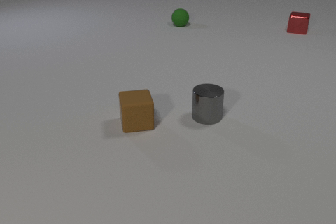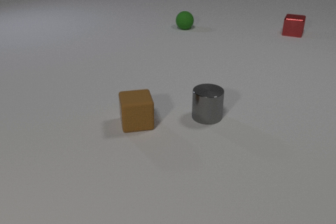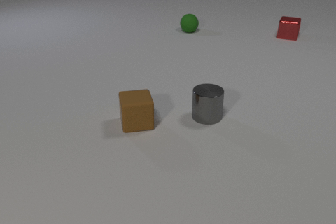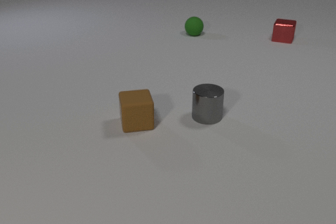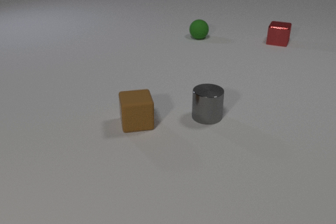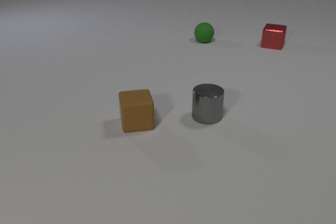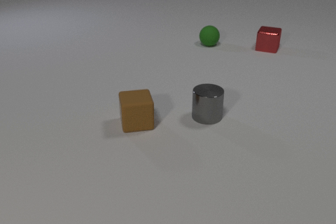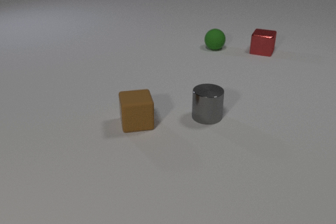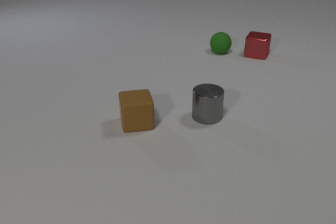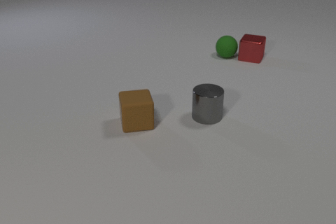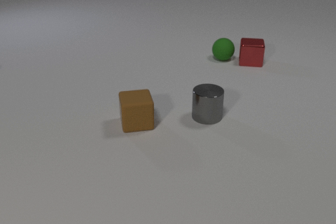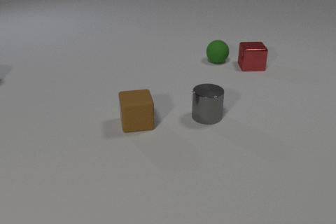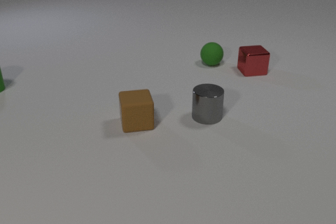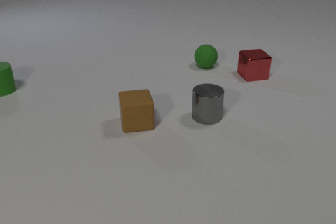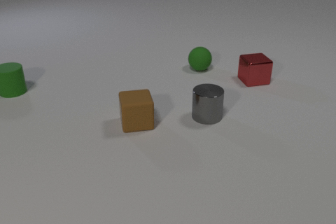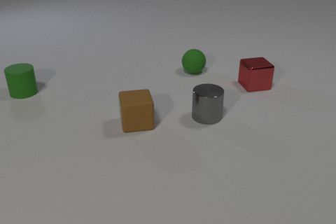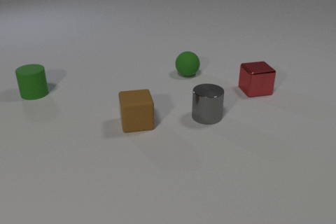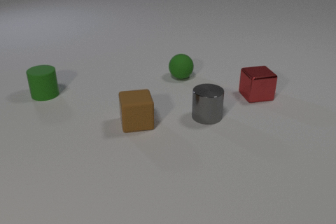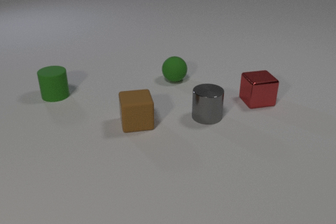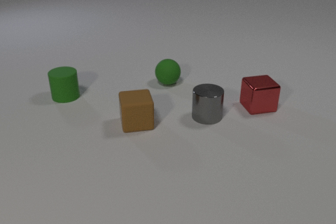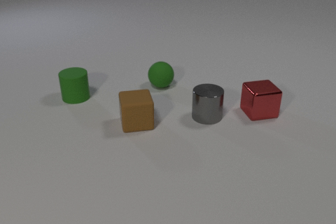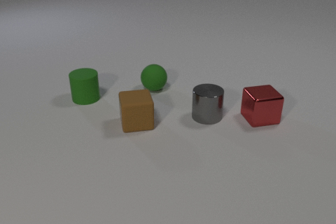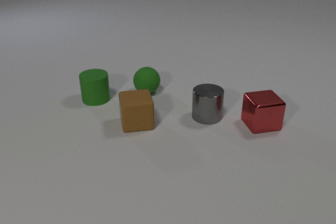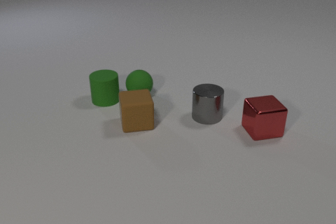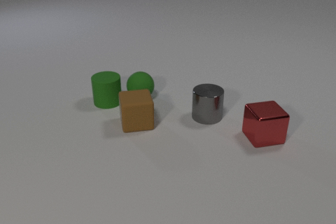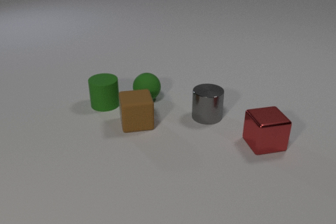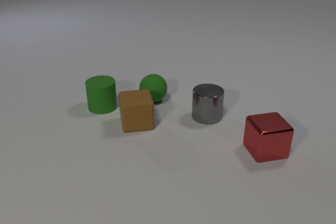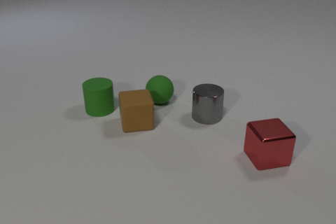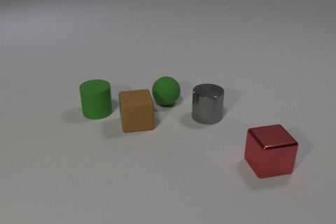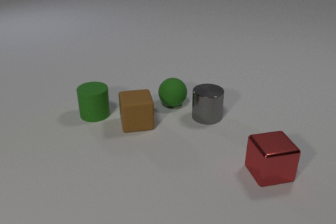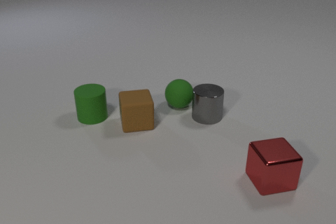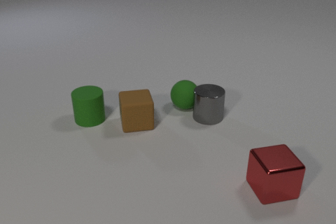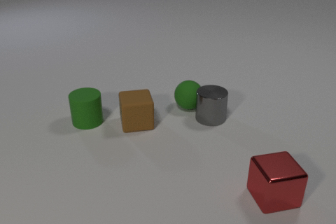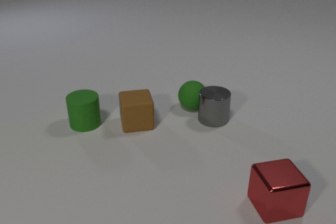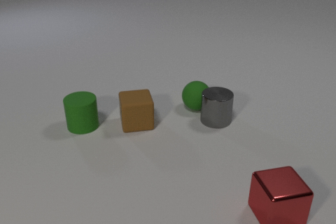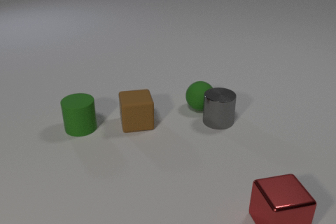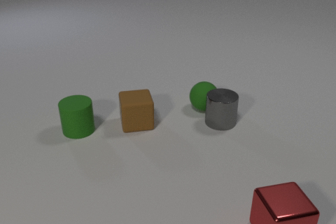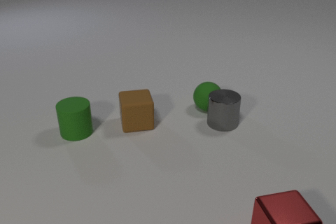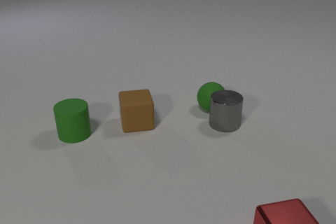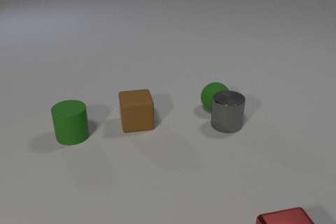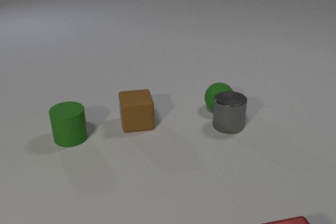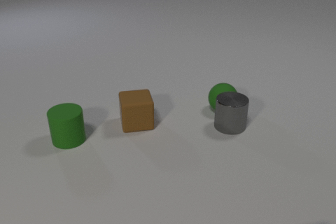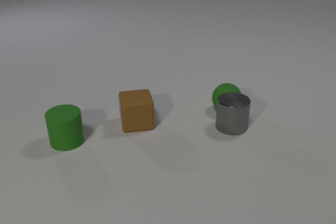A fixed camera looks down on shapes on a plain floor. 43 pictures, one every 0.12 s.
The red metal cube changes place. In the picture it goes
toward the camera.
The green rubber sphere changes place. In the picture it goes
toward the camera.
0.00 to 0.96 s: The green rubber sphere rolls toward the camera and to the right. The red metal cube slides toward the camera and to the left.
0.96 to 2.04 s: The green rubber sphere rolls toward the camera and to the left. The red metal cube slides toward the camera, spins so that its near face slides to the right, counterclockwise seen from above. The green rubber cylinder comes in at the left edge, slides to the right and toward the camera. The green rubber sphere and the red metal cube collide.
2.04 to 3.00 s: The green rubber sphere rolls toward the camera and to the left. The red metal cube slides toward the camera. The green rubber cylinder slides to the right and toward the camera. The green rubber sphere and the green rubber cylinder collide.
3.00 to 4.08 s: The green rubber sphere rolls to the right. The red metal cube slides toward the camera. The green rubber cylinder slides toward the camera and to the left. The gray metal cylinder slides to the right. The green rubber sphere and the gray metal cylinder collide.
4.08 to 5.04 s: The green rubber sphere rolls to the right. The red metal cube slides toward the camera, leaves at the bottom edge. The green rubber cylinder slides toward the camera and to the left. The gray metal cylinder slides to the right and toward the camera.
What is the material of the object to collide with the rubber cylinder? rubber.
How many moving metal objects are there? 2.
Are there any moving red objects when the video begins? yes.
